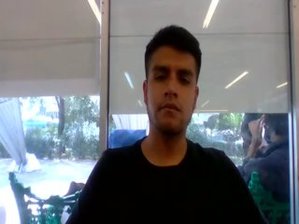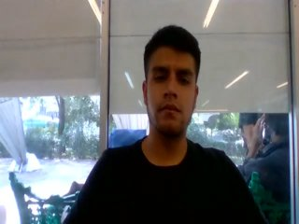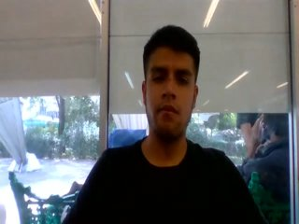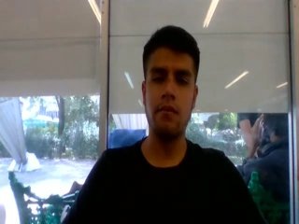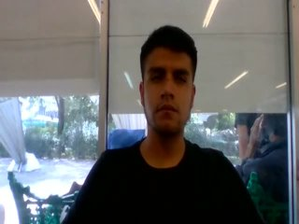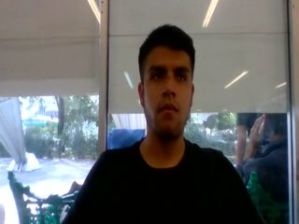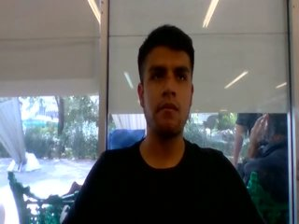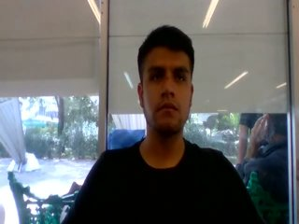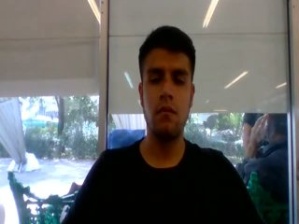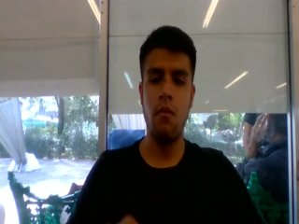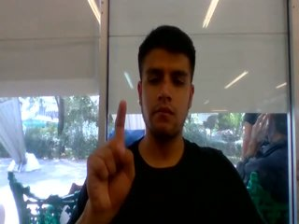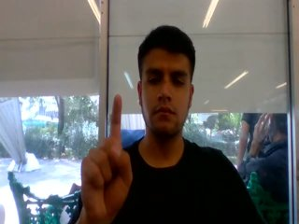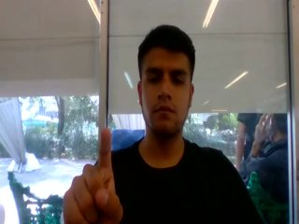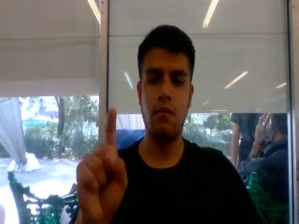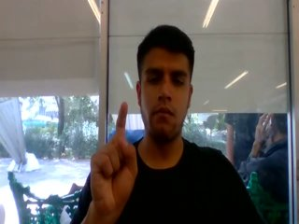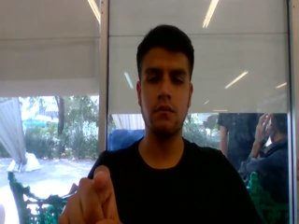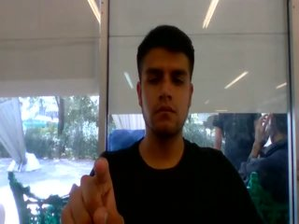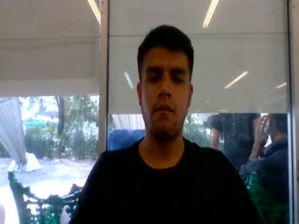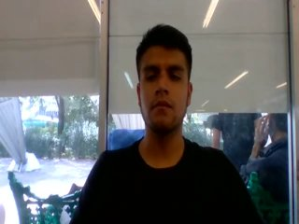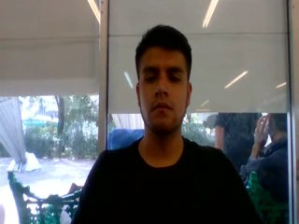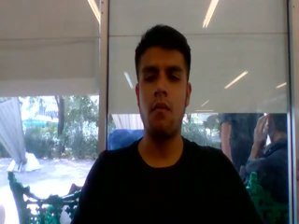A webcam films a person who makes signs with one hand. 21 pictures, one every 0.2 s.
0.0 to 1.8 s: Pointing with two fingers.
1.9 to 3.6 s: Double click with one finger.
3.7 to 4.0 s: Non-gesture.
